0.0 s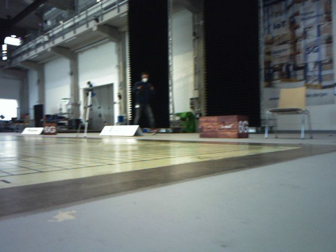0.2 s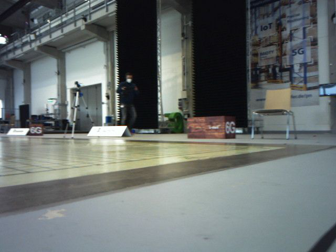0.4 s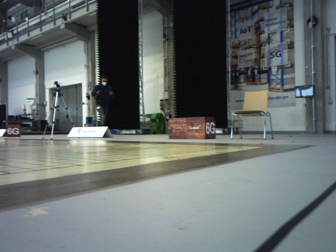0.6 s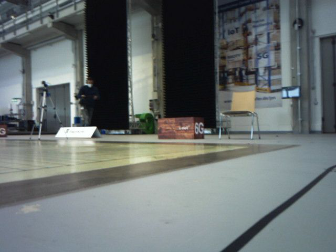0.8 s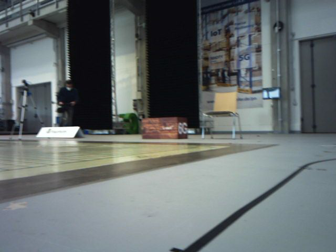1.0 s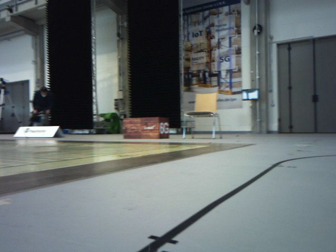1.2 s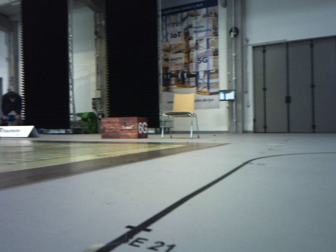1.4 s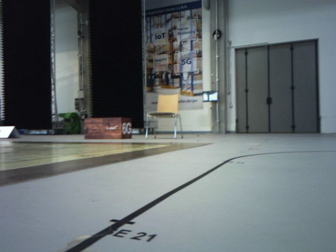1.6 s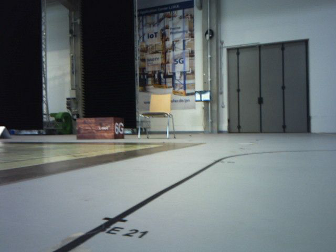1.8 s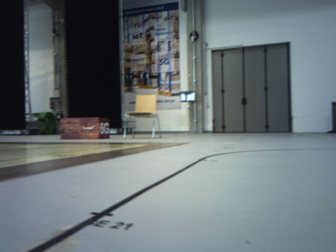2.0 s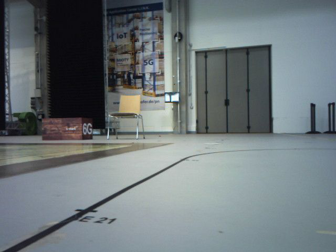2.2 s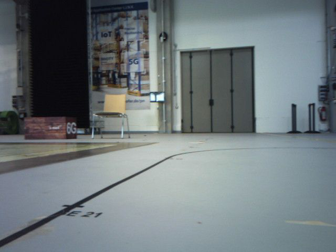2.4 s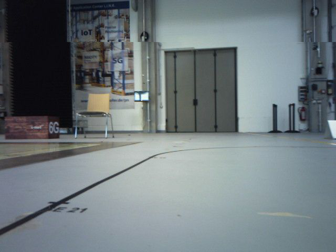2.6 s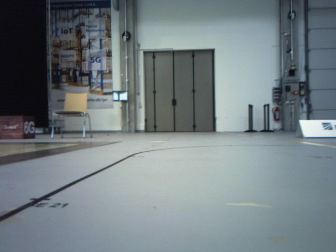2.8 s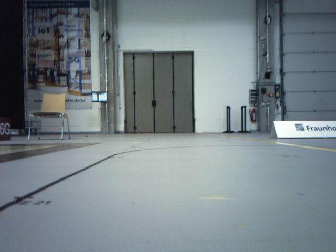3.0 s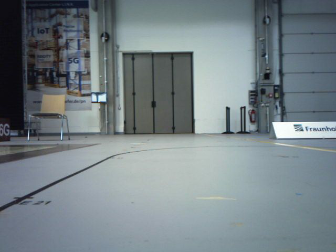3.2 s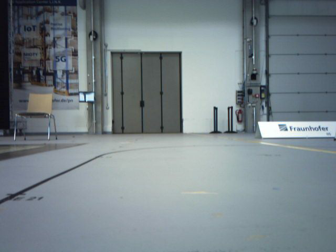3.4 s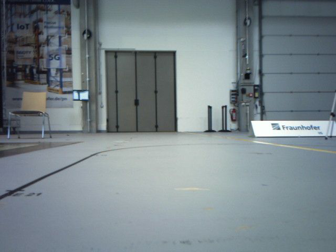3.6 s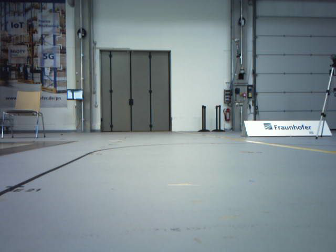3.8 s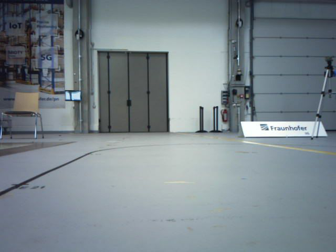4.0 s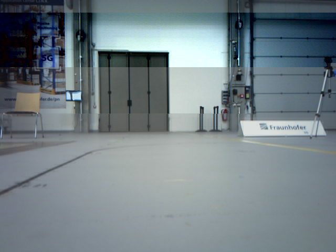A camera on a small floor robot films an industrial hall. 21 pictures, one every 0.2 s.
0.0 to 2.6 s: The camera pans to its right, which is clockwise from overhead, by about 40 degrees. It travels backward, about 0.5 m.
2.6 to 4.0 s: The camera travels backward, about 0.3 m, so what stands in front gets smaller.
The film runs backward here.
